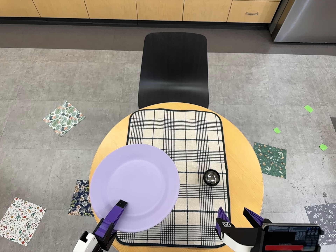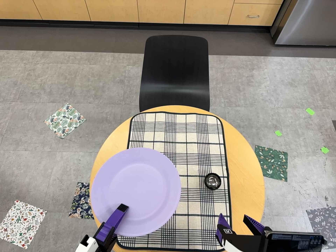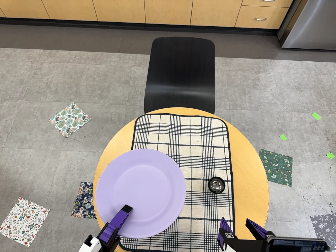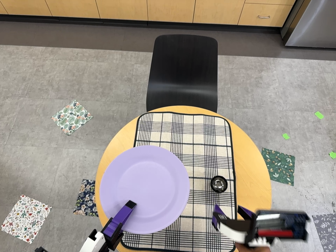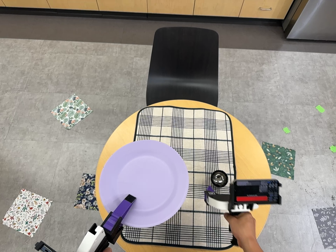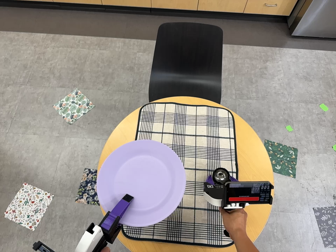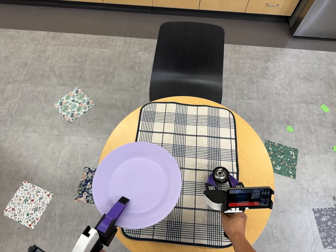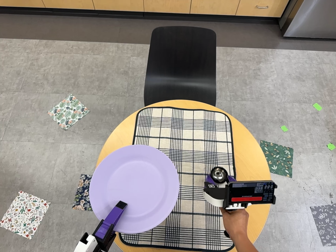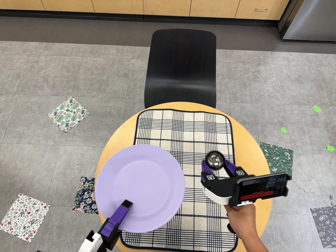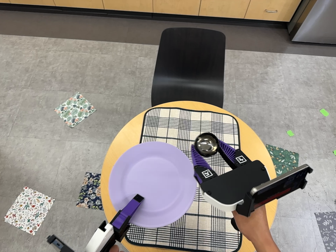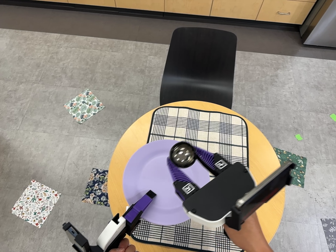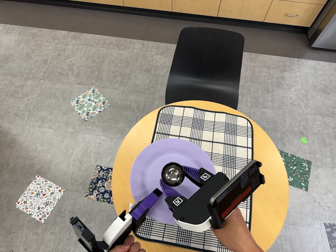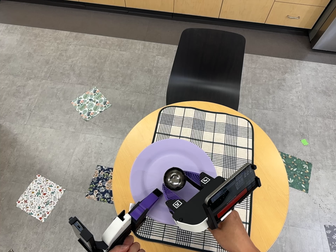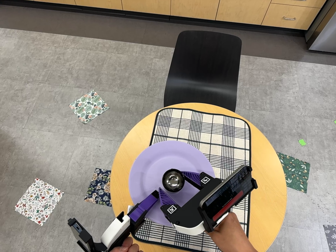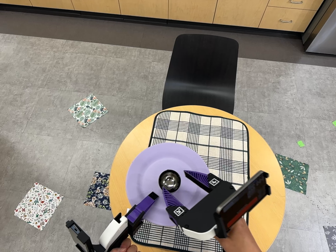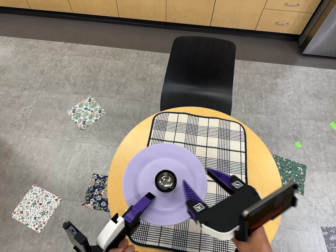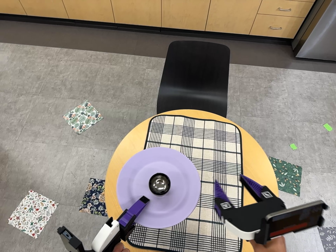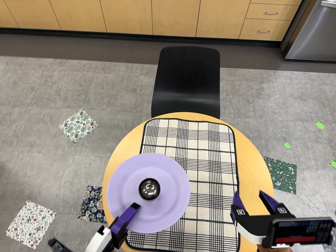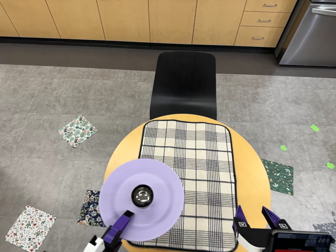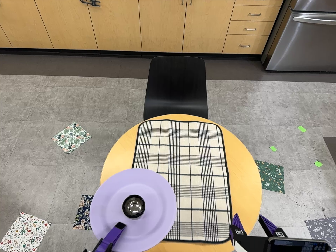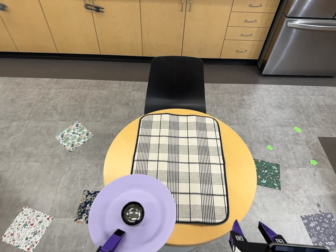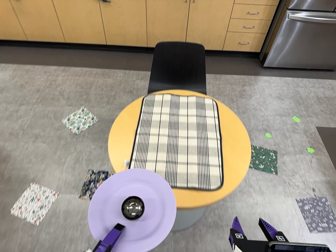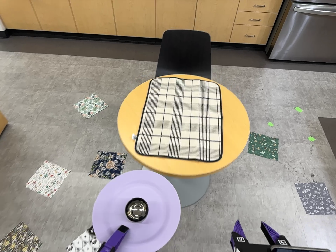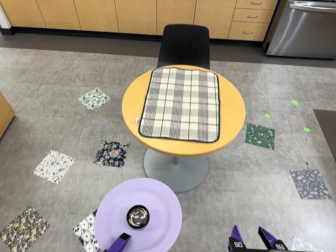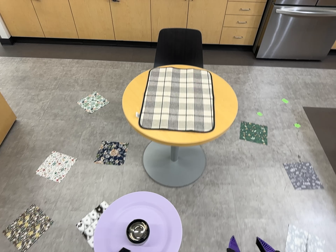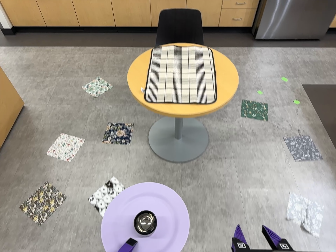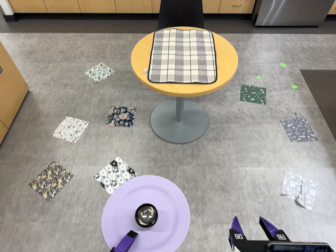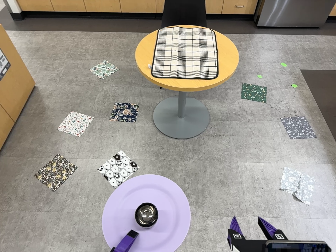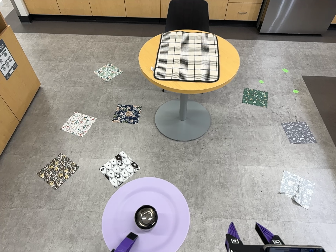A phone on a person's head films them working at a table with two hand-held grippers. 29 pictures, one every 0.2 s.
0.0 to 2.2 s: The camera travels to its left, about 6 cm, so close, fixed things drift to the right.
2.2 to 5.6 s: The camera travels toward the bottom of its view and backward, about 130 cm, so close, fixed things drift upward. Its aim tips toward the top of its view by about 10 degrees.
The film runs backward here.
